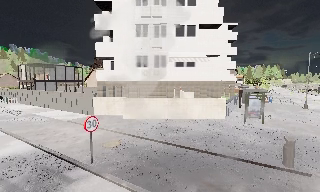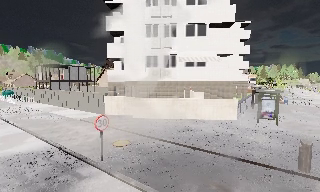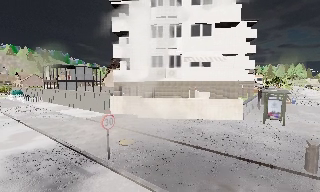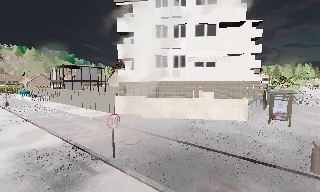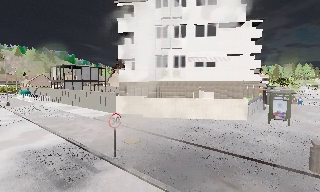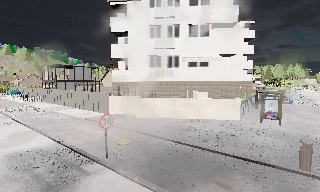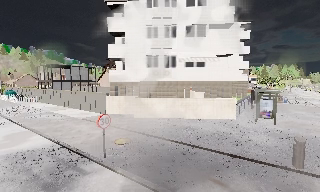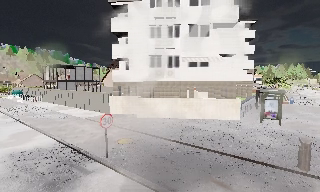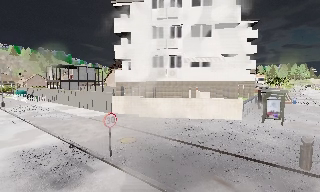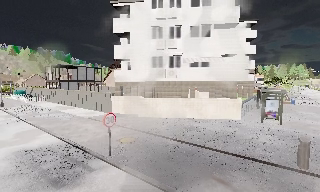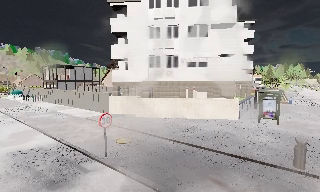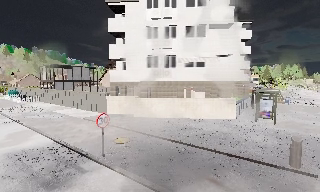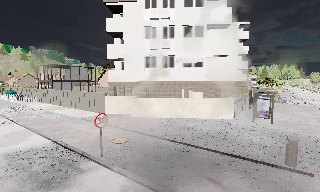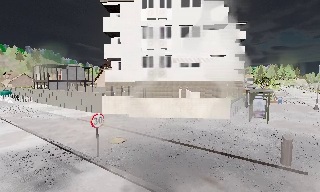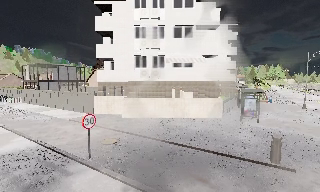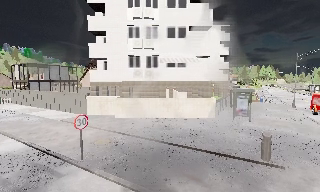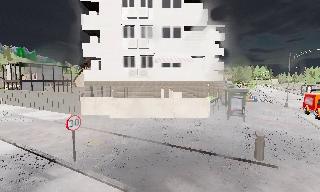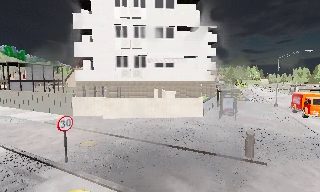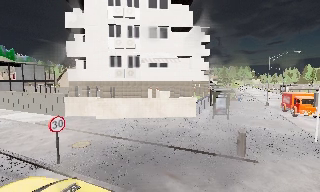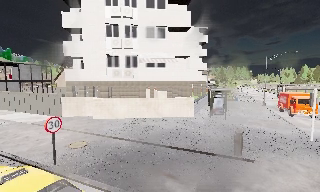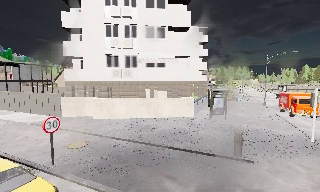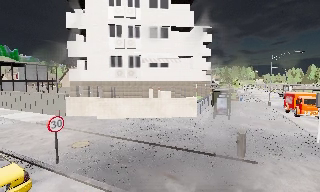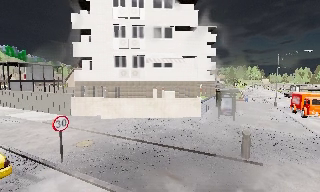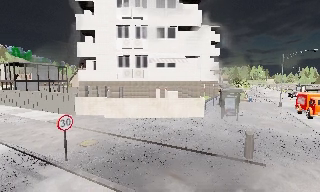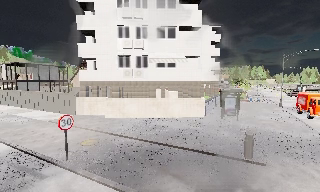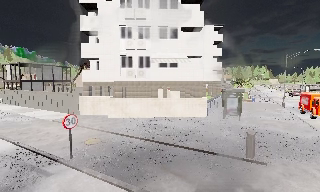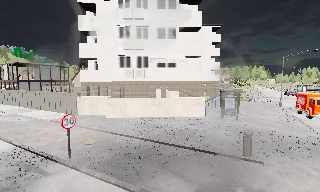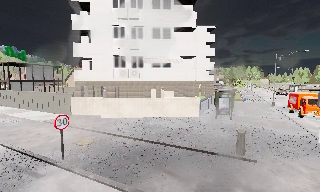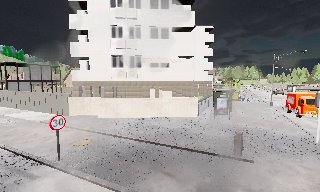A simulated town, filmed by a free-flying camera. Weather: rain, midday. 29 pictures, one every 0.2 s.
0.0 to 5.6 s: The camera travels to its right and backward, about 1 m, so close, fixed things drift to the left.
The film runs forward here.
